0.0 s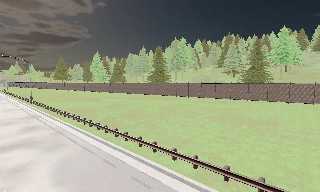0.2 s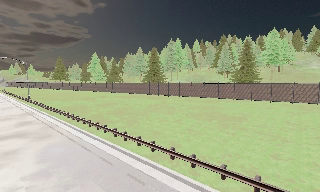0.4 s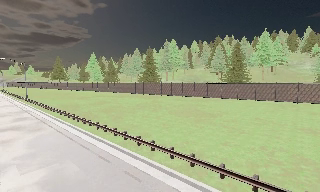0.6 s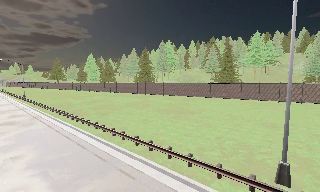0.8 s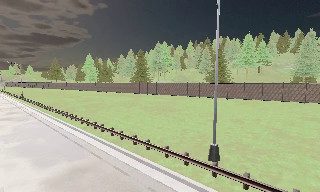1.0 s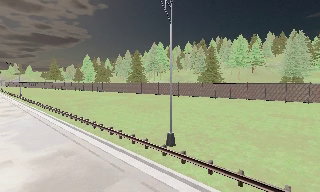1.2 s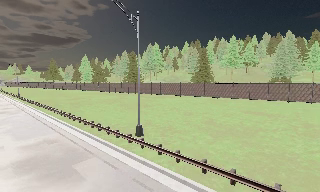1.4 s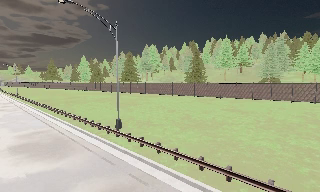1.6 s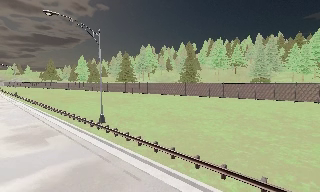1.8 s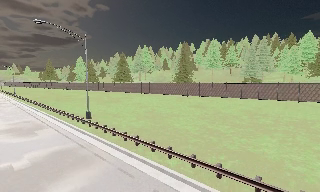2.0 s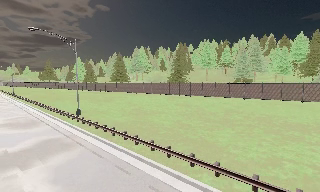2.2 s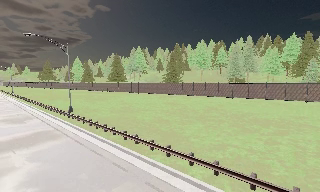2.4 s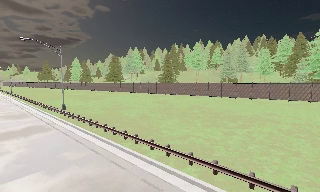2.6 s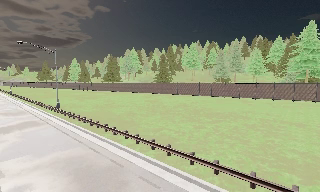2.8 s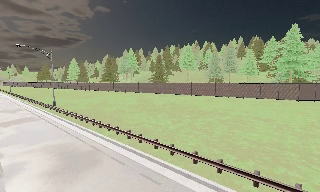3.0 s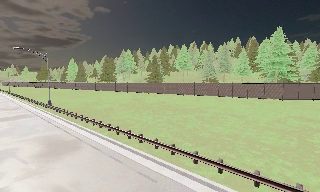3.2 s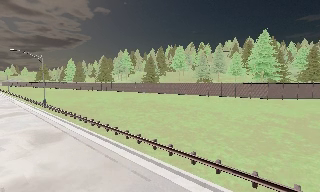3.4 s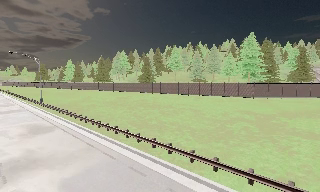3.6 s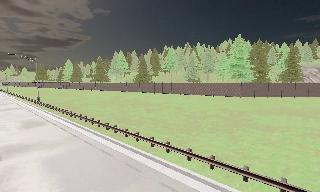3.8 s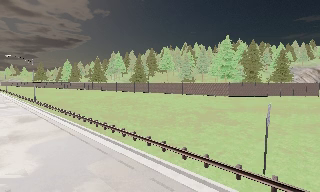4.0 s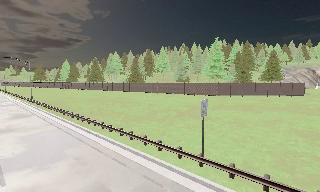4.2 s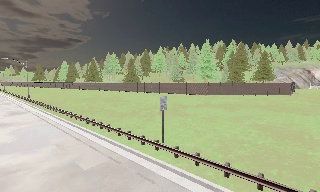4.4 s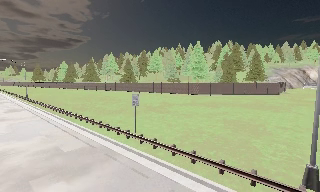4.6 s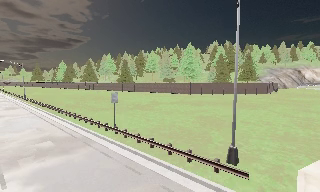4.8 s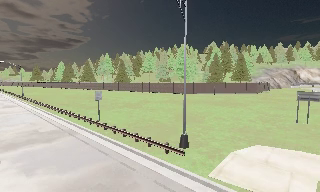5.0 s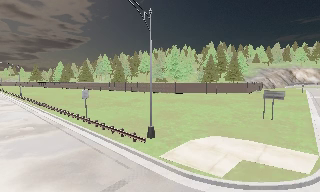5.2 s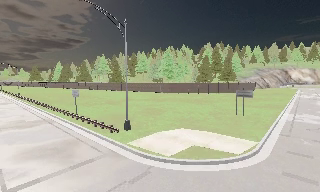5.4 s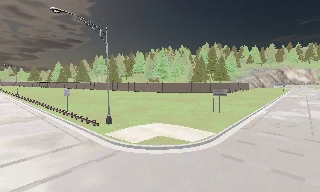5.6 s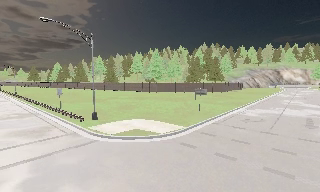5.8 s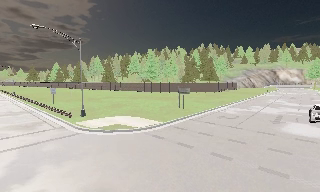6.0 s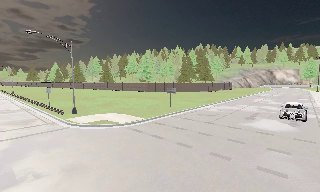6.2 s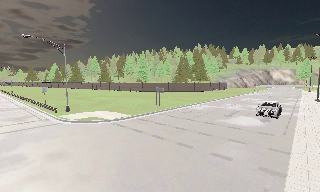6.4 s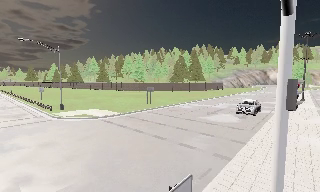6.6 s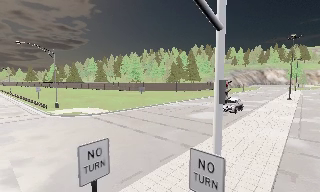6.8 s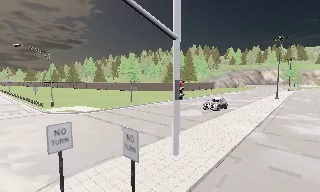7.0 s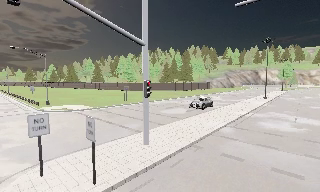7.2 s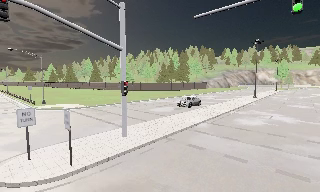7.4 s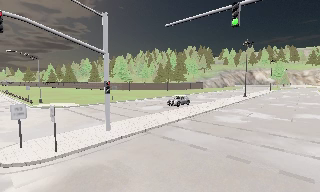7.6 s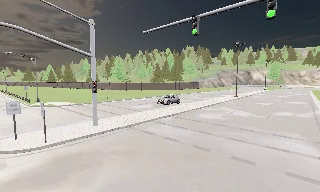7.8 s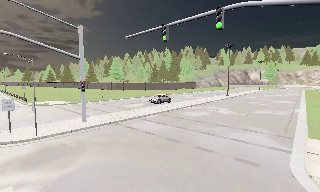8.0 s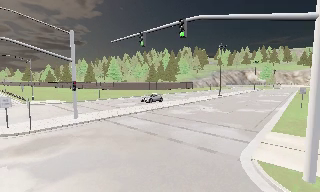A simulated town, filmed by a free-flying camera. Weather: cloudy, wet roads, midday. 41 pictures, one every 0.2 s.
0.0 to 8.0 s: The camera travels to its right and backward, about 90 m, so close, fixed things drift to the left.
The film runs backward here.
